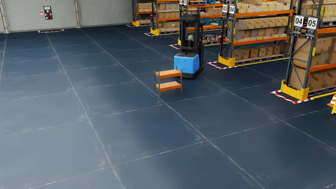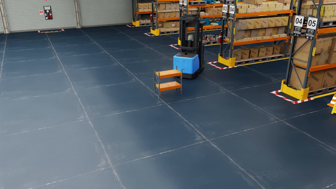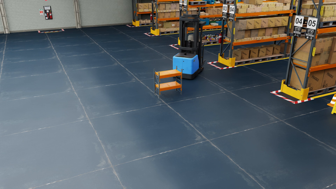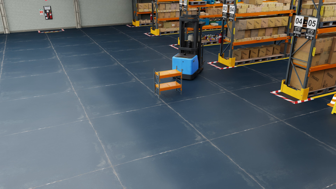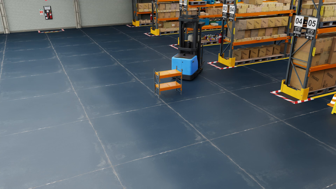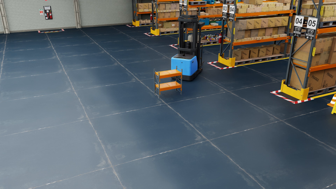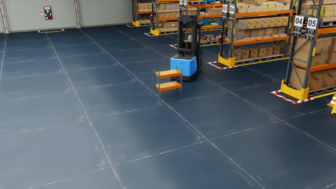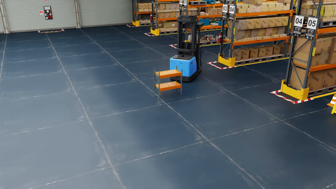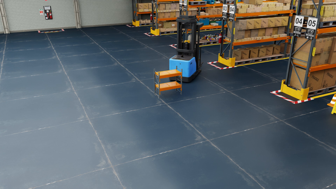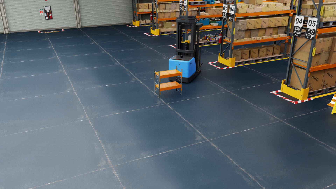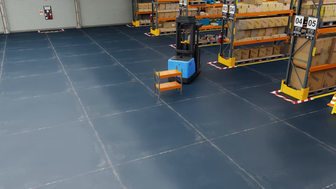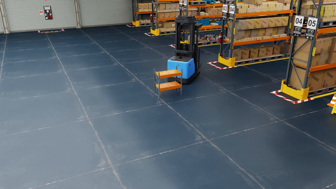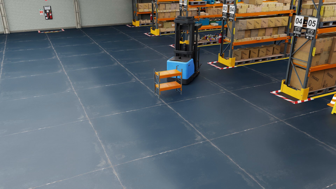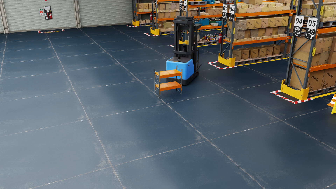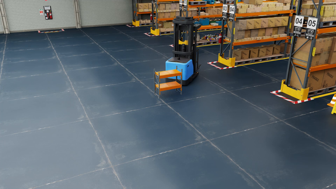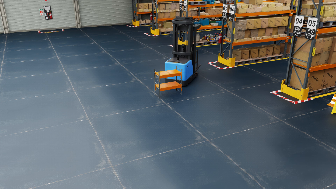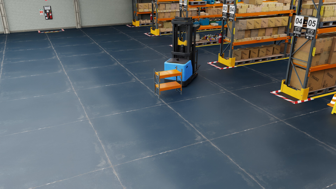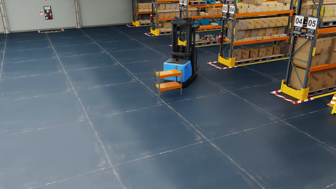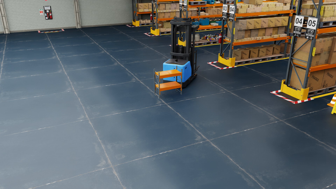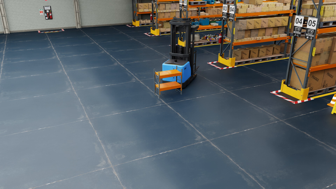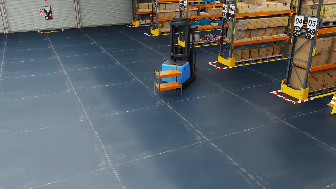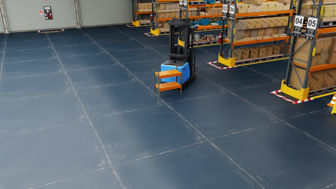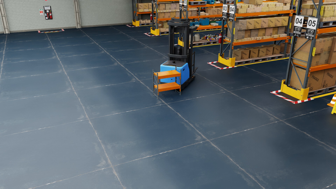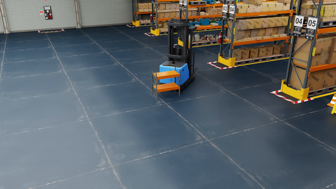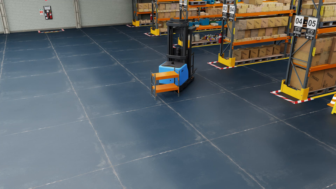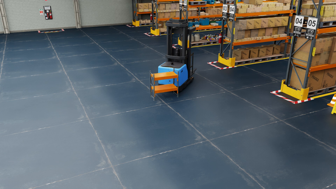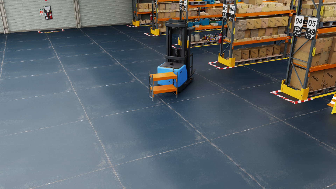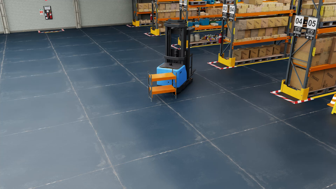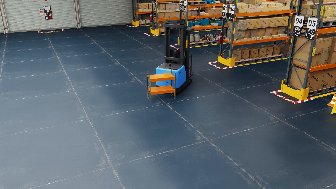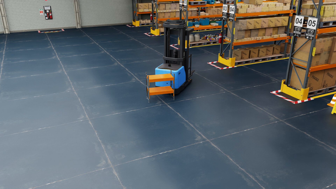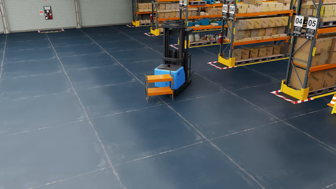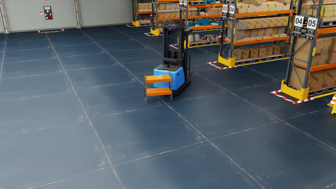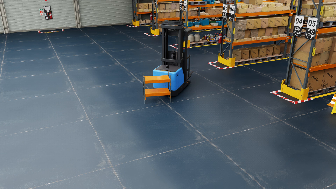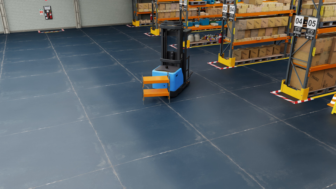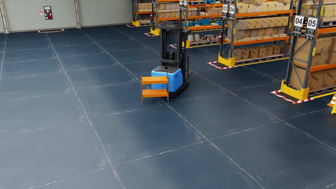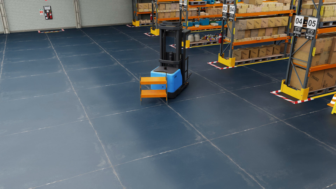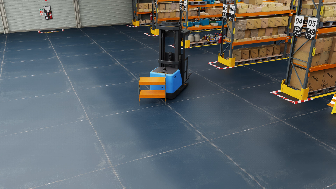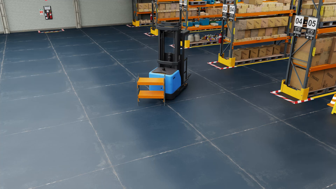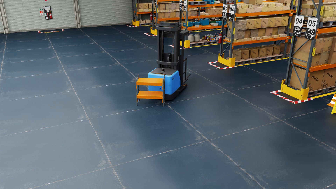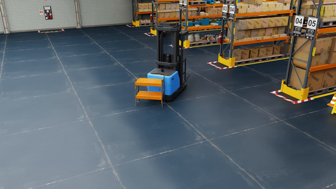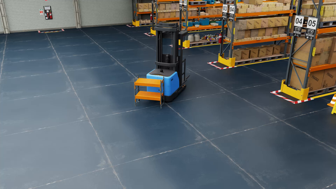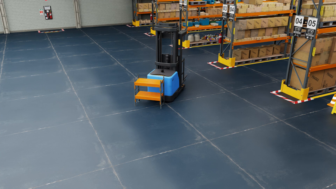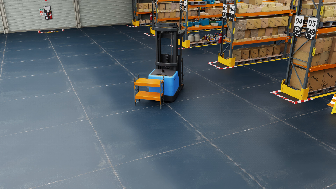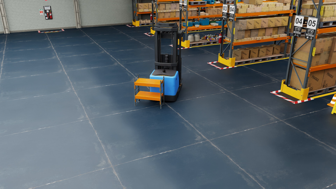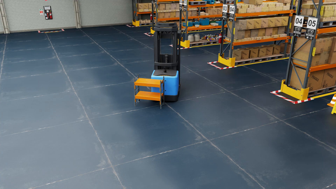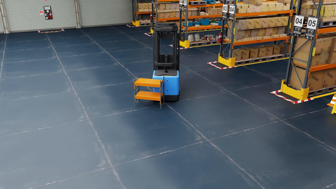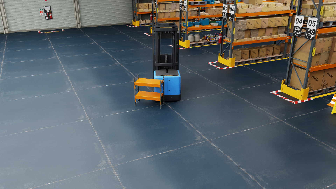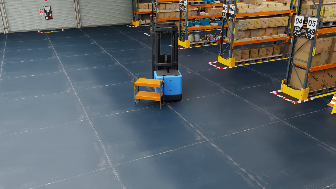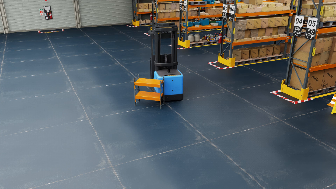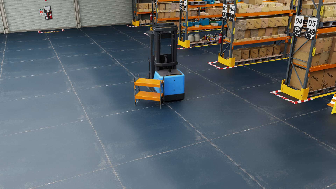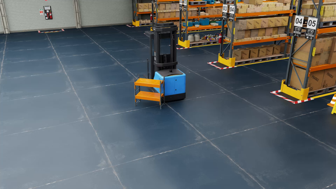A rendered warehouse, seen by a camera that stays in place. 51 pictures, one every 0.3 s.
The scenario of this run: A forklift runs into an object in its way.
